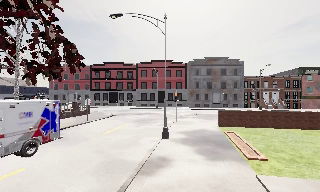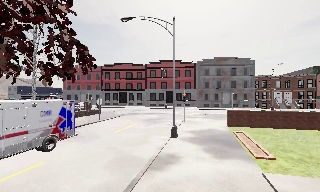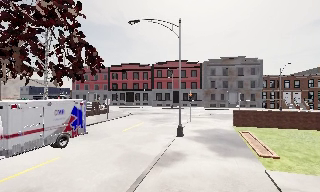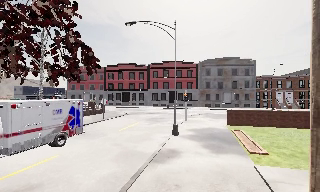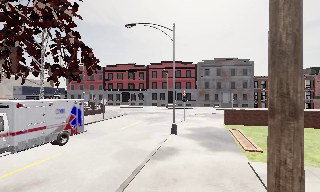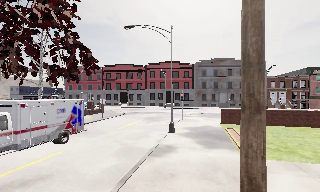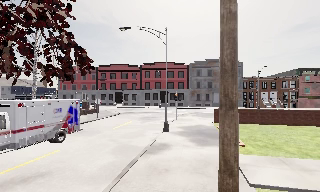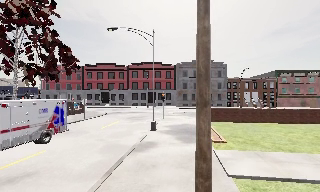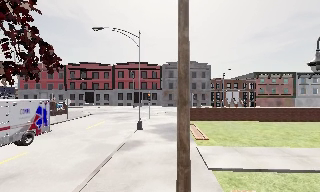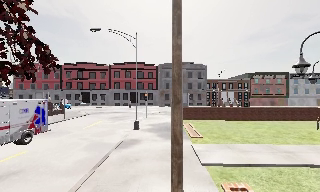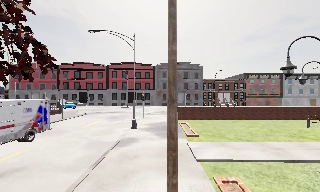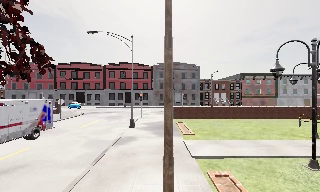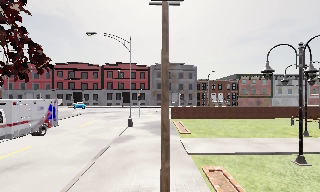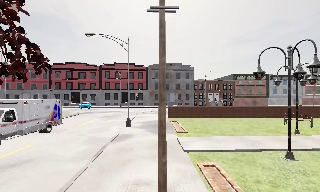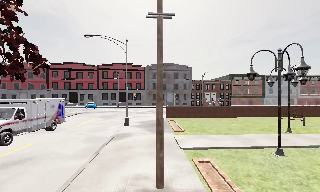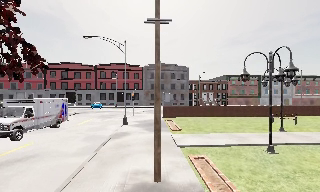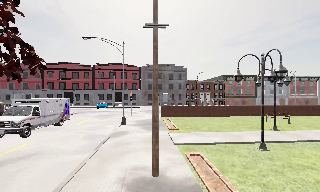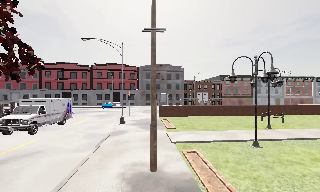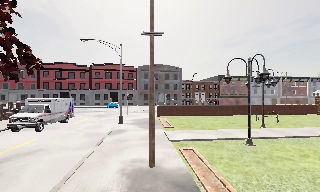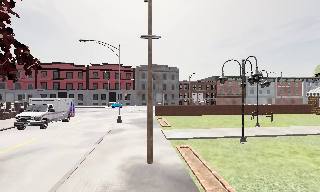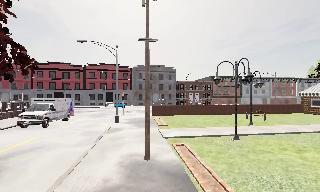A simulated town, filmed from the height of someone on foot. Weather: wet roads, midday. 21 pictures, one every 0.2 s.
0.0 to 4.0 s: The scene slides to the left, as the camera pans about 20 degrees to its right. It travels backward, about 6 m, so what stands in front gets smaller.
The film runs backward here.
